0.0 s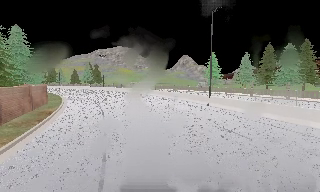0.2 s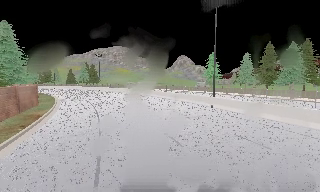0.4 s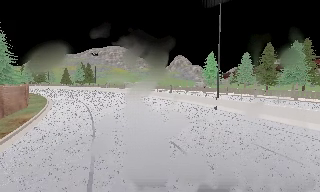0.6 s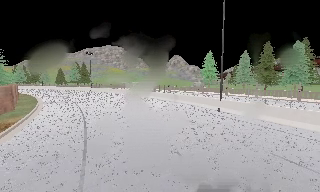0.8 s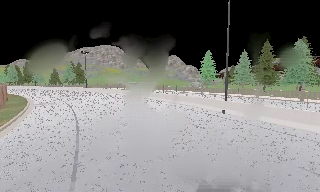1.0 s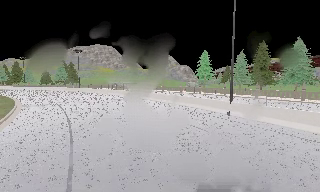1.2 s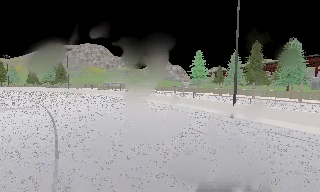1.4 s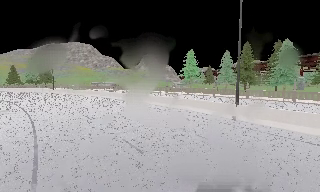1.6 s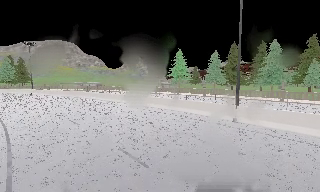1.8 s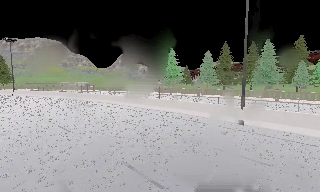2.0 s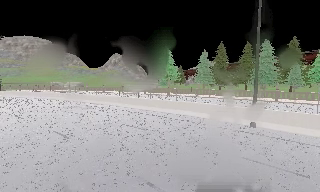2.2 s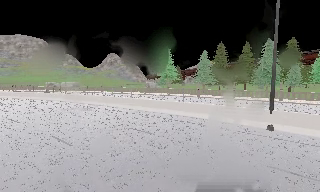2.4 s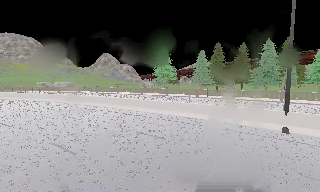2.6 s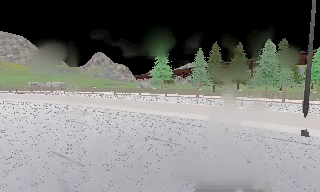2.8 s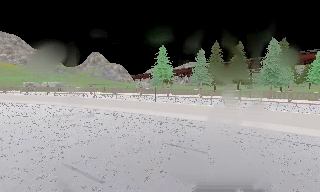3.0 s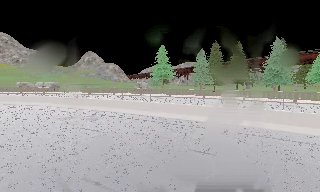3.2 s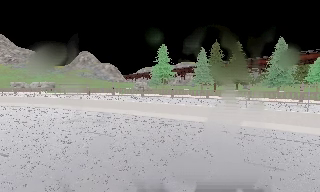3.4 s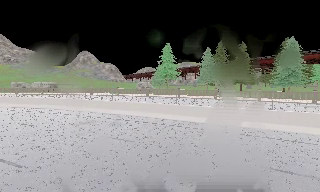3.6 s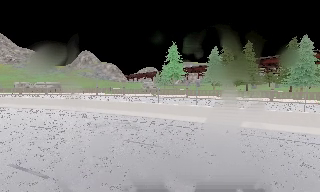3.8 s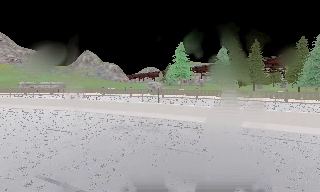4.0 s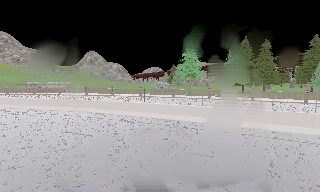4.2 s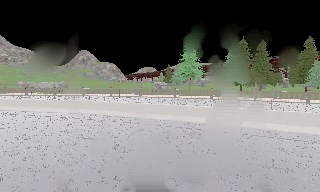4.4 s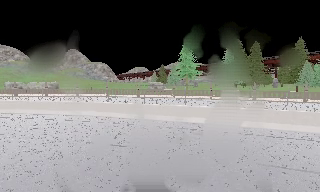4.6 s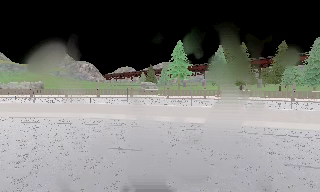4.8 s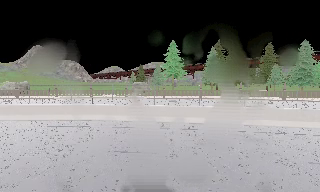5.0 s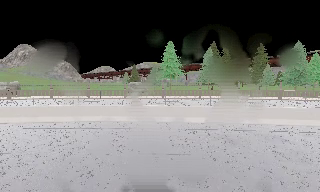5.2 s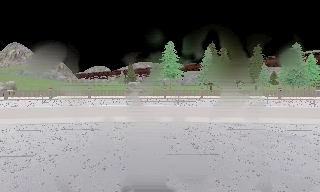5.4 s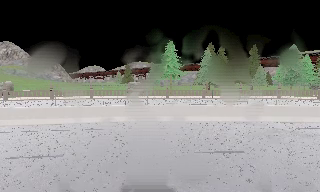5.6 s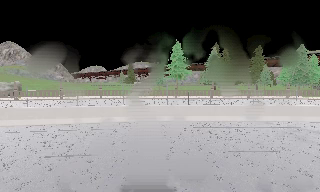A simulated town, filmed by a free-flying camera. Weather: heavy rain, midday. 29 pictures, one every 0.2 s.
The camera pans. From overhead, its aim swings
clockwise.
0.0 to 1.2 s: The camera travels forward, about 8 m, so what stands in front looms larger.
1.2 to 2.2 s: The camera pans to its right, which is clockwise from overhead, by about 15 degrees. It travels forward and to its left, about 6 m, so what stands in front looms larger.
2.2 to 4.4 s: The camera pans to its right, which is clockwise from overhead, by about 15 degrees. It travels to its left and forward, about 16 m, so close, fixed things drift to the right.
4.4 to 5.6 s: The camera pans to its right, which is clockwise from overhead, by about 15 degrees. It travels to its left, about 8 m, so close, fixed things drift to the right.
The film runs backward here.
